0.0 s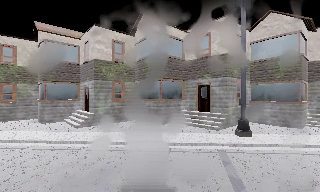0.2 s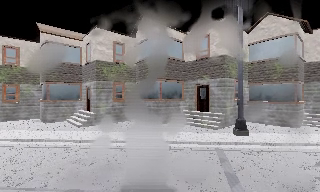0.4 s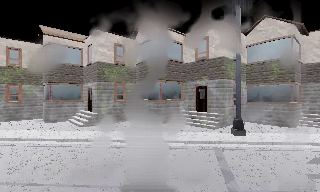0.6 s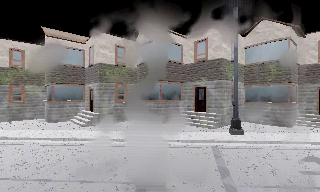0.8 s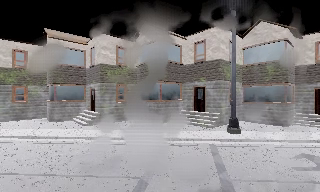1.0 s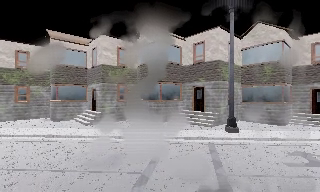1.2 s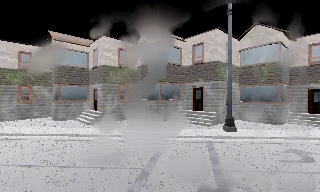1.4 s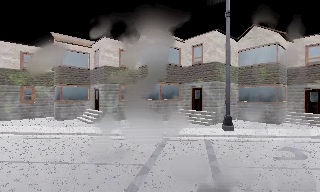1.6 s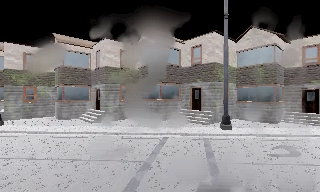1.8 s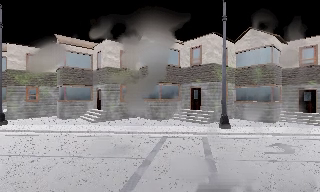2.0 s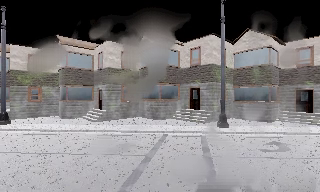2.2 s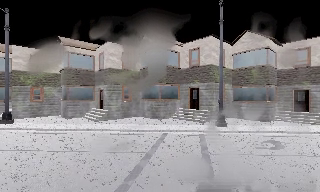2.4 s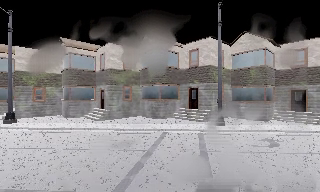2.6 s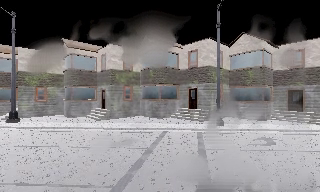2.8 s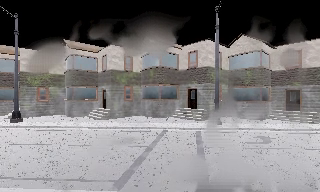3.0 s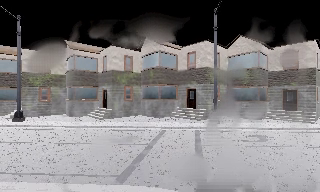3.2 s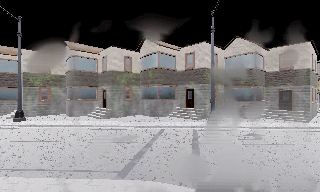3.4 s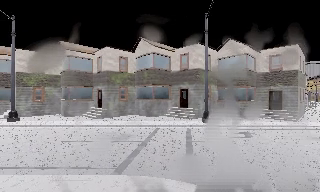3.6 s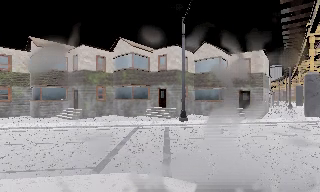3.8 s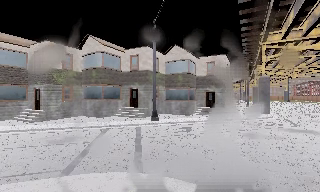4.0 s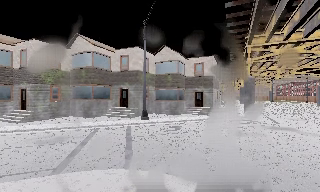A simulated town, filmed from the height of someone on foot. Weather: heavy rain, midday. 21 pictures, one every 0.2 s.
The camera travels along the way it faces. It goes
backward.
0.0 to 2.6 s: The camera travels backward, about 4 m, so what stands in front gets smaller.
2.6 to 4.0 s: The camera swings to its right by about 25 degrees, and the scene slides to the left. It travels backward, about 2 m, so what stands in front gets smaller.
The film runs backward here.
